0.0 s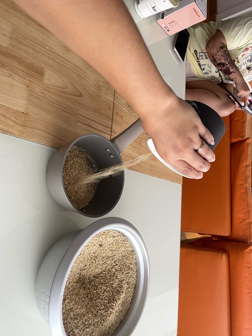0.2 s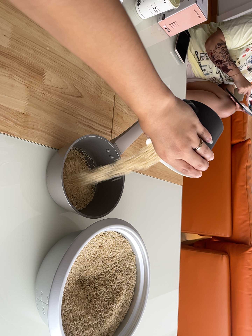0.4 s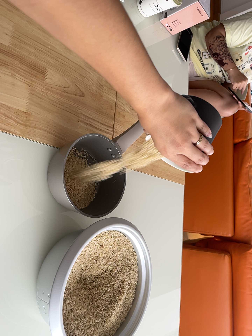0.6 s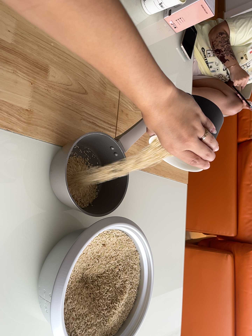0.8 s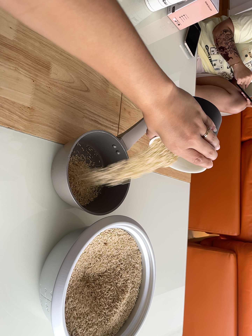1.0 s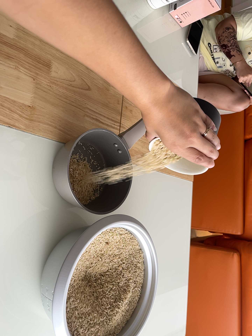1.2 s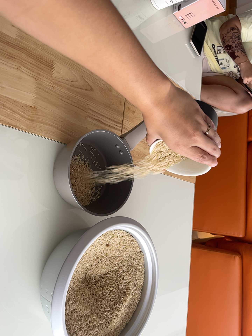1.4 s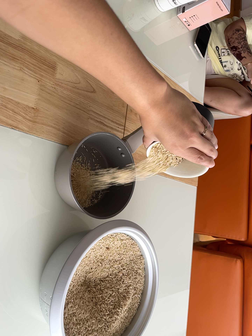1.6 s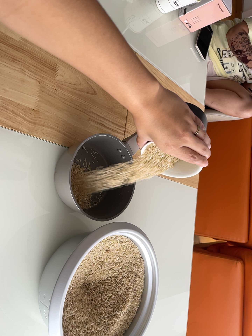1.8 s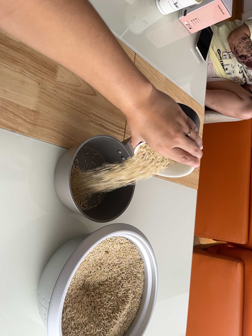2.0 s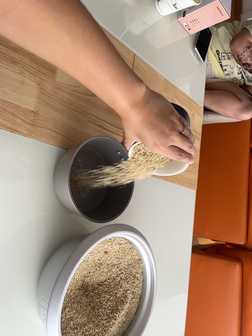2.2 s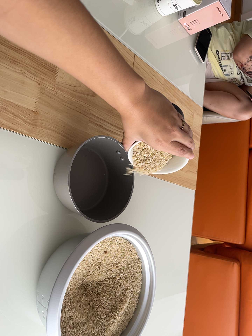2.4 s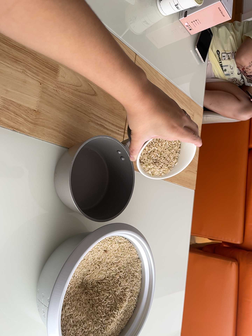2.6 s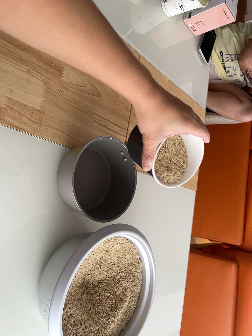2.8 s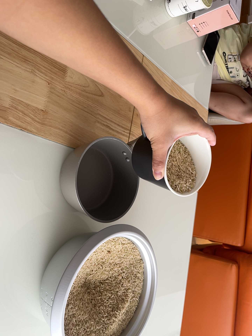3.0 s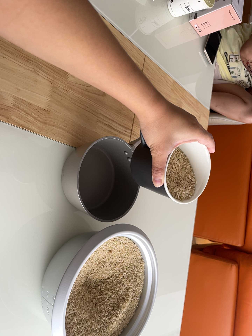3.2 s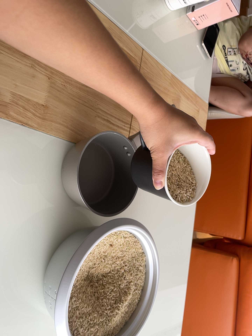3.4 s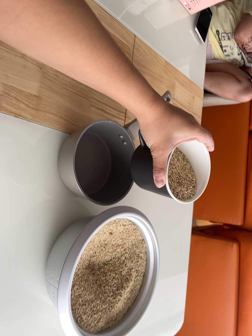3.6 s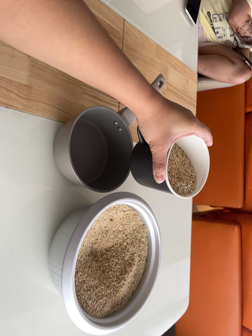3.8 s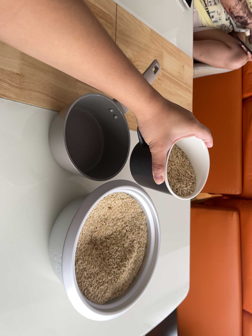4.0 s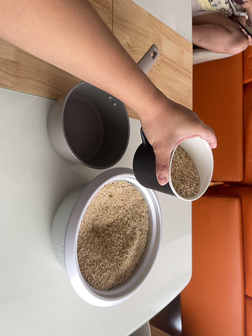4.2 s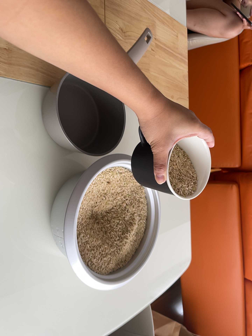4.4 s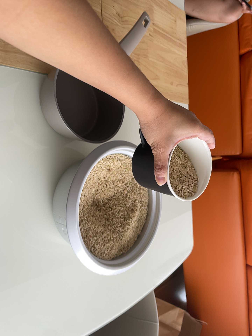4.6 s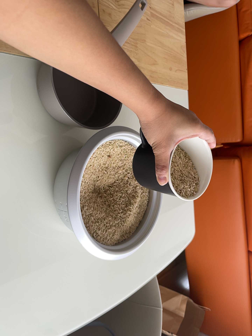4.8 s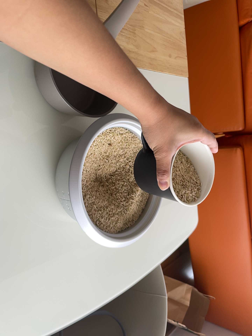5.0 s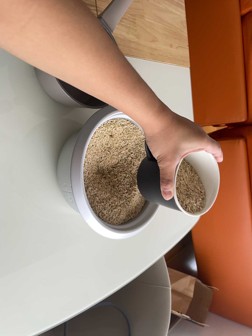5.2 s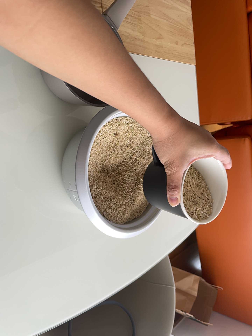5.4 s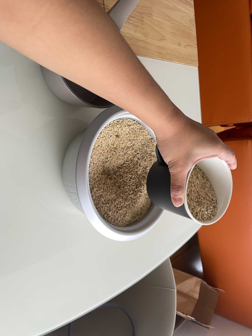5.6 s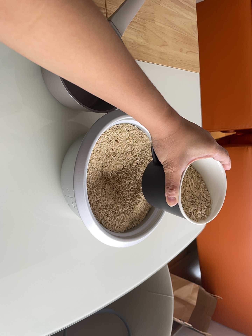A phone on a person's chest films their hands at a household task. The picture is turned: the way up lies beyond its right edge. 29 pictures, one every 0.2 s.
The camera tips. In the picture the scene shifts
upward.
0.0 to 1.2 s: The camera shifts only a little, or ends up much as it began.
1.2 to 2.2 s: The camera keeps its place and its aim.
2.2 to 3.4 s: The camera shifts only a little, or ends up much as it began.
3.4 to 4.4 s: The camera's aim tips toward the bottom of its view by about 10 degrees, and the scene shifts upward. It rolls about its line of sight by about 10 degrees, and the scene rotates counterclockwise.
4.4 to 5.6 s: The camera shifts only a little, or ends up much as it began.
The film runs backward here.
